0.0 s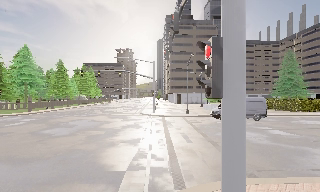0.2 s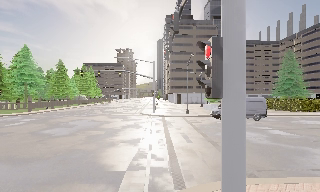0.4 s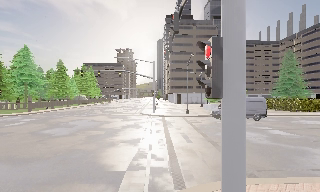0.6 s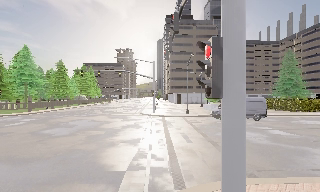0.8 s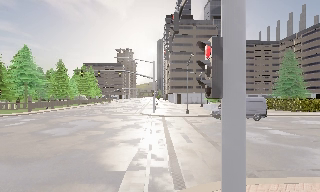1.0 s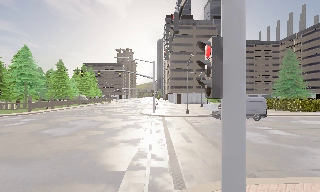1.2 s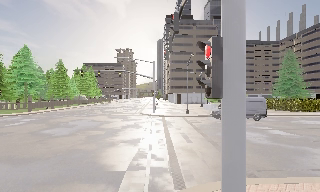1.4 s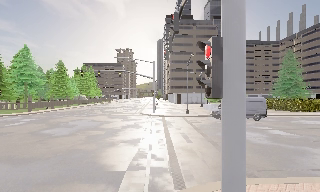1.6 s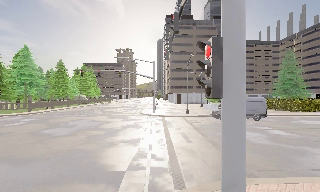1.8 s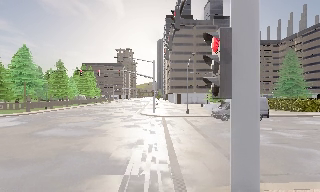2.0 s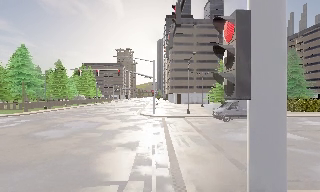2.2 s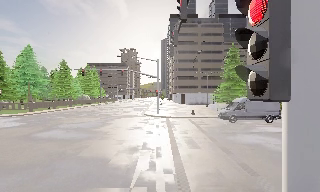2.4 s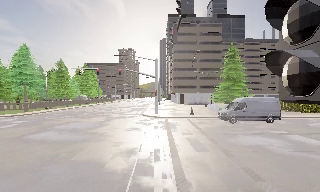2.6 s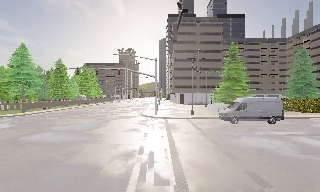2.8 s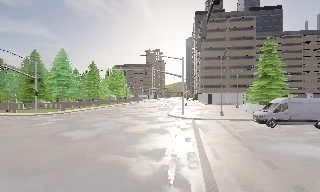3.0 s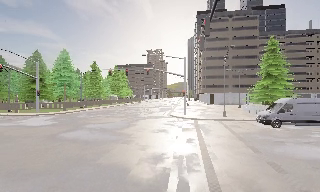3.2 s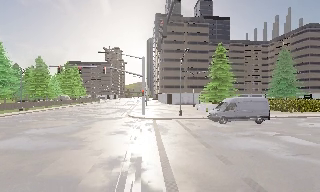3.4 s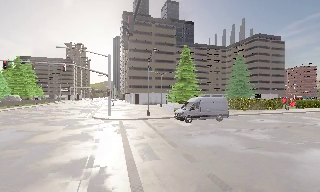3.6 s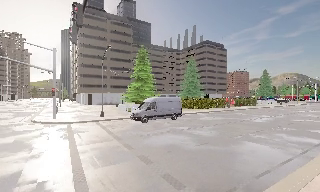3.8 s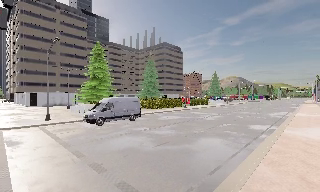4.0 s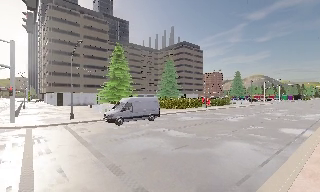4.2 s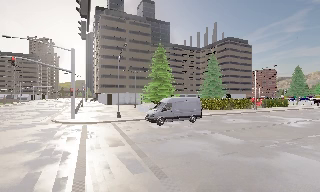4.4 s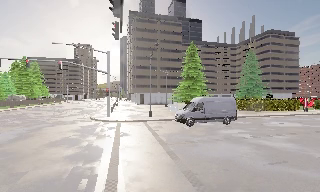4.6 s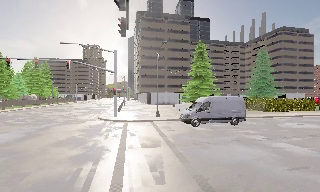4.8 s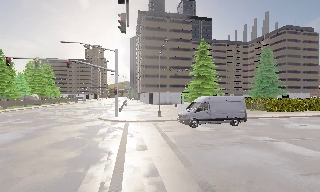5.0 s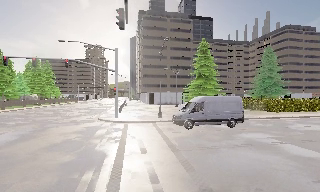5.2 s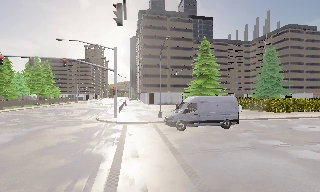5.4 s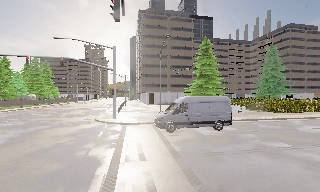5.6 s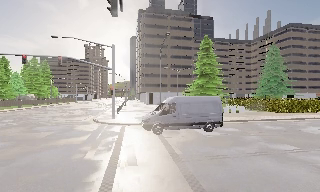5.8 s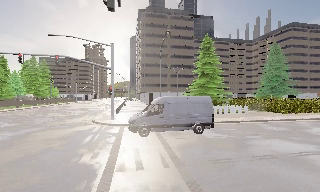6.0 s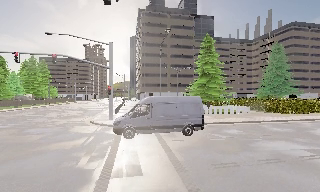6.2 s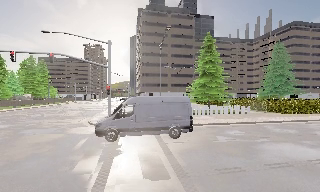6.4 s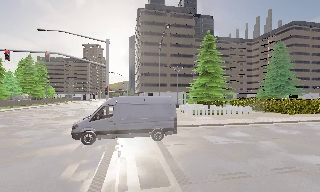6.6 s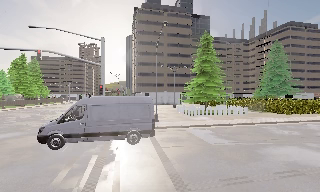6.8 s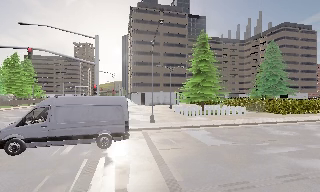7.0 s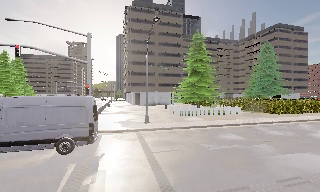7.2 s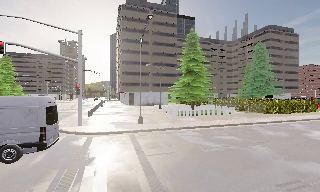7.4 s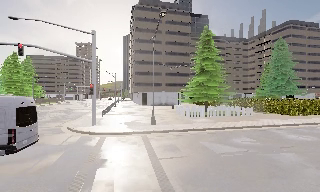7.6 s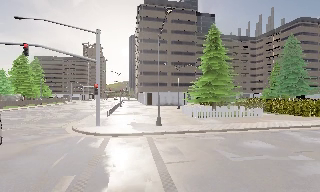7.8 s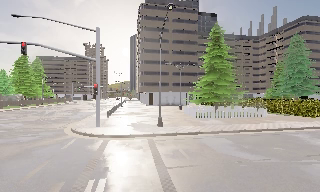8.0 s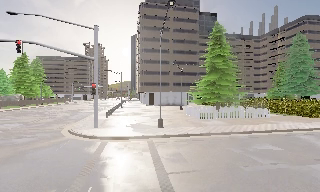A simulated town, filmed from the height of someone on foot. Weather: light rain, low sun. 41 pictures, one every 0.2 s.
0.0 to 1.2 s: The camera keeps its place and its aim.
1.2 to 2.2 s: The camera travels forward, about 1 m, so what stands in front looms larger. It gains speed.
2.2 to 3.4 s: The scene slides to the left, as the camera pans about 15 degrees to its right. It travels forward, about 1.5 m, so what stands in front looms larger.
3.4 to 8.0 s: The camera travels forward, about 9 m, so what stands in front looms larger.
The film runs forward here.
